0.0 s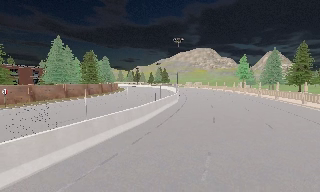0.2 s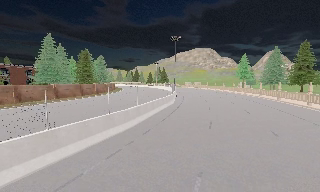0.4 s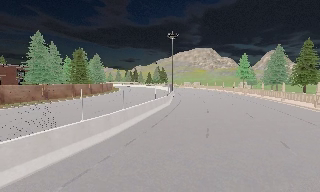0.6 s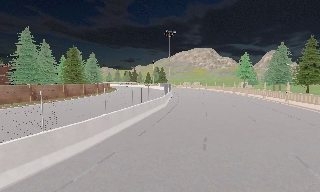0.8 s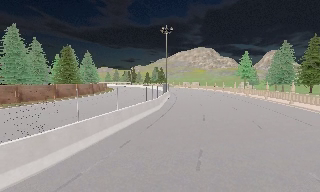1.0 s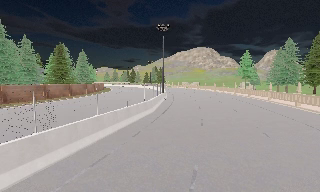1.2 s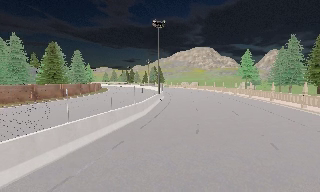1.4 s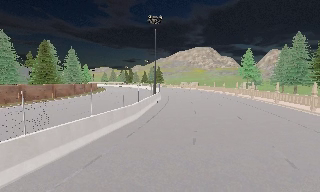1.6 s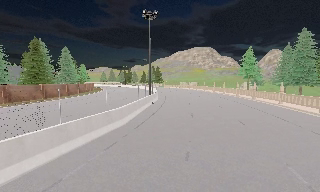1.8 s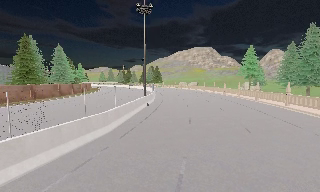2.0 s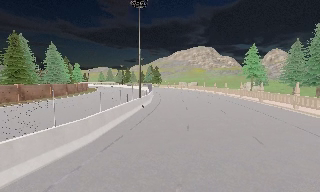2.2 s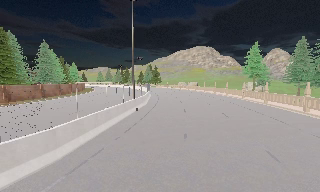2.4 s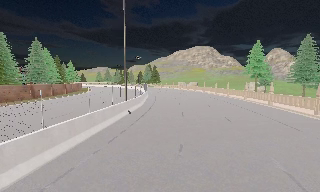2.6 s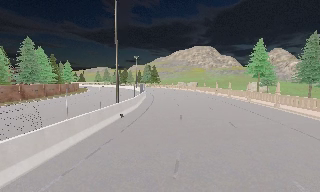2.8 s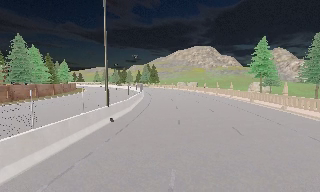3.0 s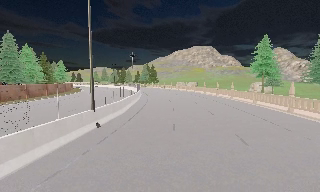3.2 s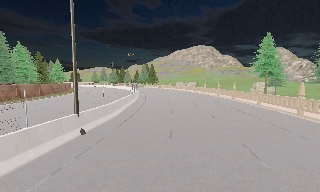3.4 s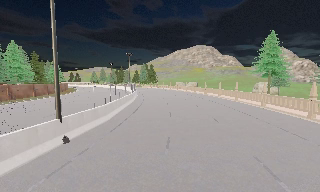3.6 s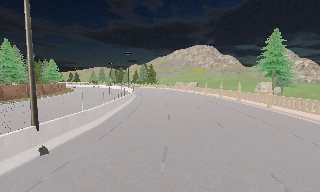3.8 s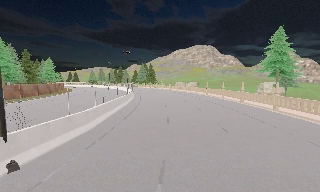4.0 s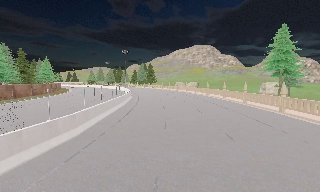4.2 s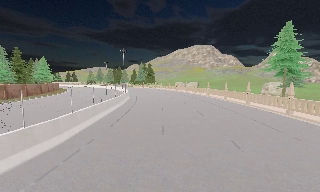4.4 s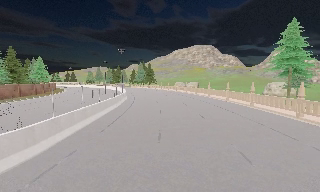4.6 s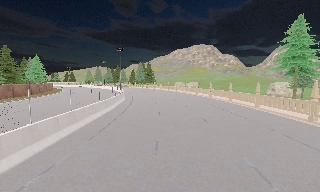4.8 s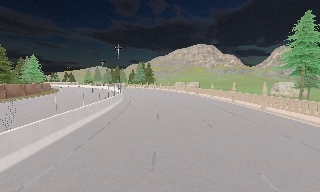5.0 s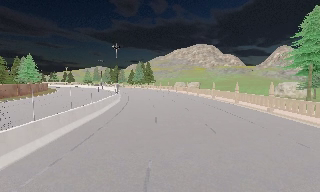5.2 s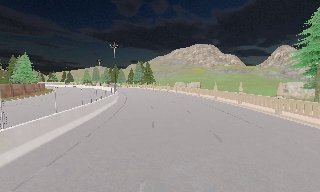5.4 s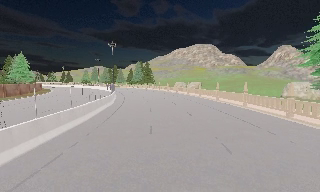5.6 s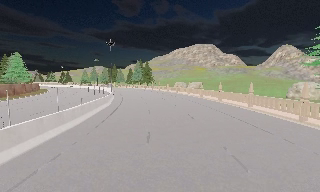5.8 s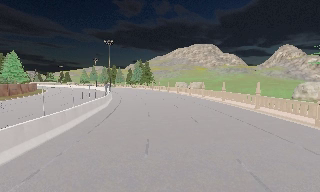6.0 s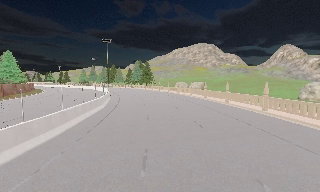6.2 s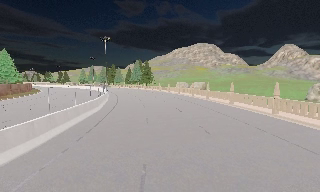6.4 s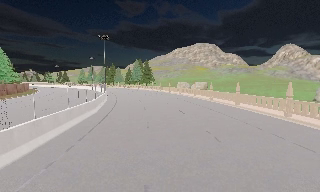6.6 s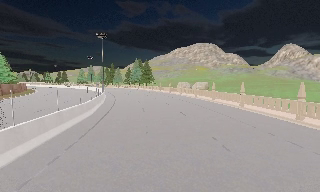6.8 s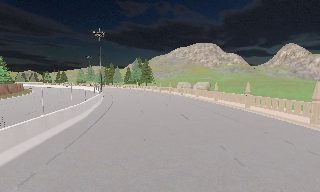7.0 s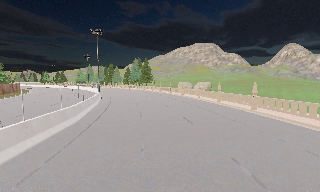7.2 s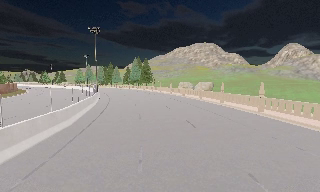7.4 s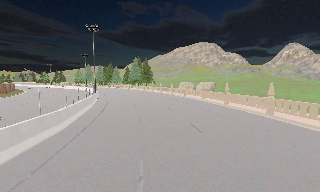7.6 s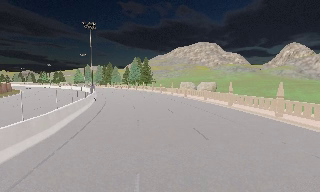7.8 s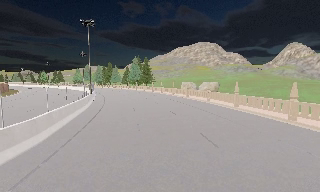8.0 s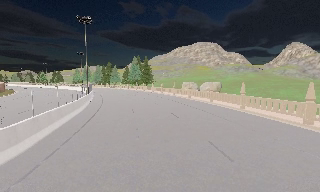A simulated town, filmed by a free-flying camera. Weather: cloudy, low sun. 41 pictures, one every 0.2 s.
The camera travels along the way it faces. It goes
forward.
0.0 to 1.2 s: The camera travels forward and to its right, about 10 m, so what stands in front looms larger.
1.2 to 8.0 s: The camera travels forward, about 45 m, so what stands in front looms larger.
The film runs forward here.
